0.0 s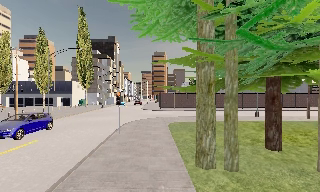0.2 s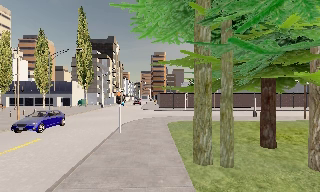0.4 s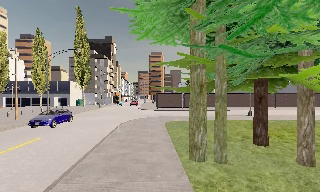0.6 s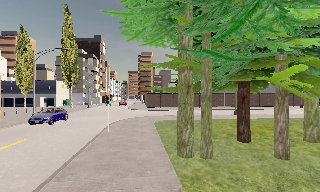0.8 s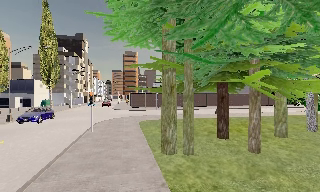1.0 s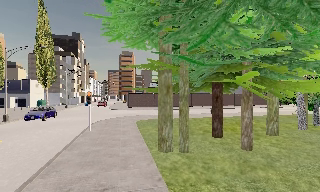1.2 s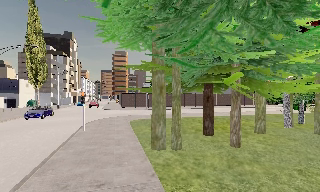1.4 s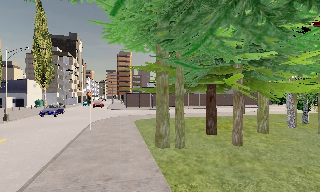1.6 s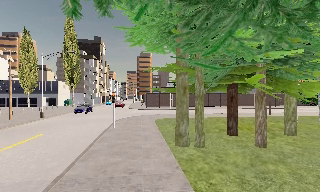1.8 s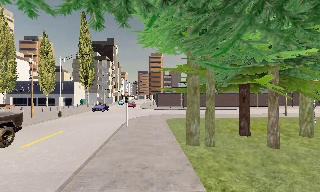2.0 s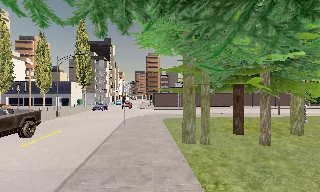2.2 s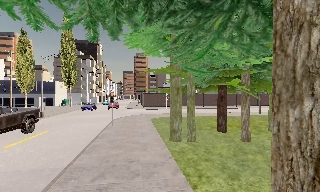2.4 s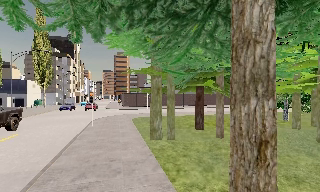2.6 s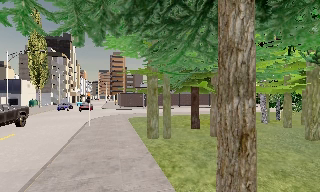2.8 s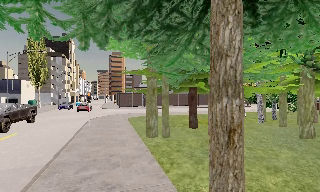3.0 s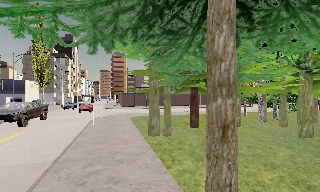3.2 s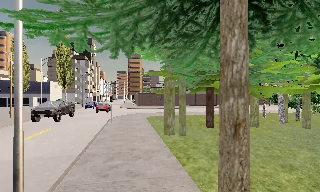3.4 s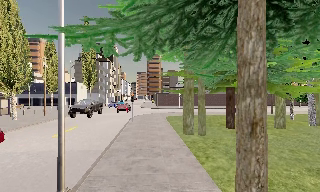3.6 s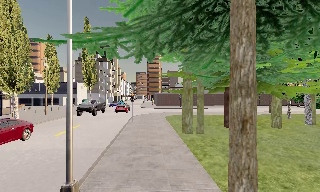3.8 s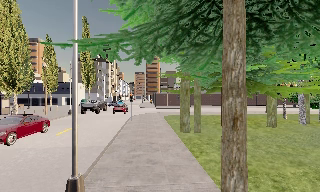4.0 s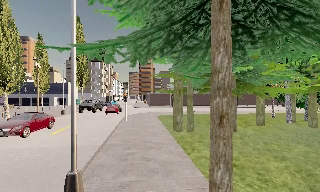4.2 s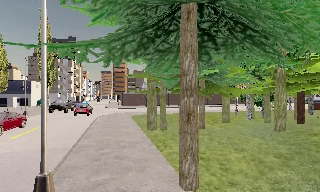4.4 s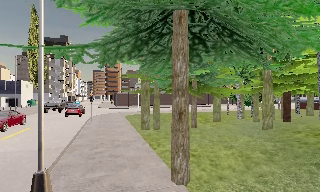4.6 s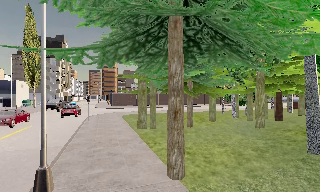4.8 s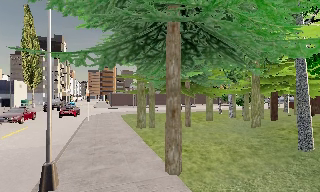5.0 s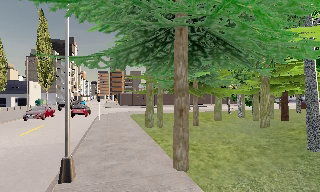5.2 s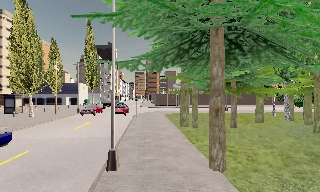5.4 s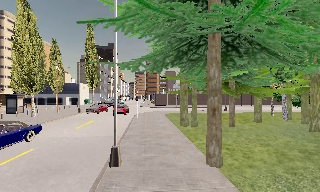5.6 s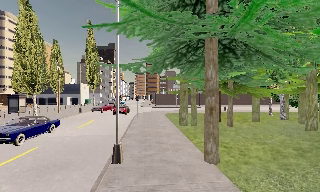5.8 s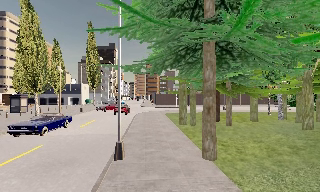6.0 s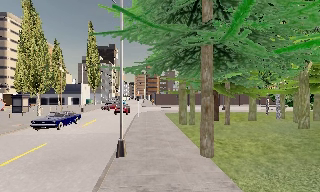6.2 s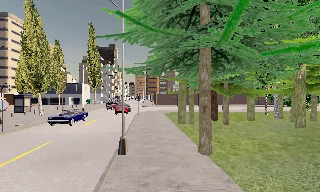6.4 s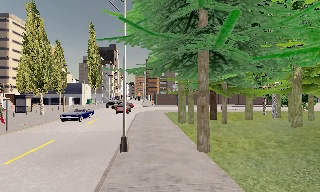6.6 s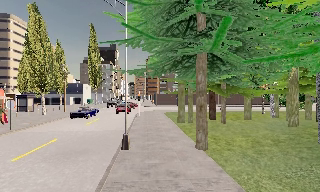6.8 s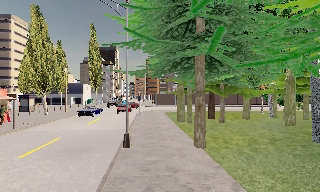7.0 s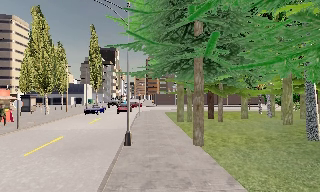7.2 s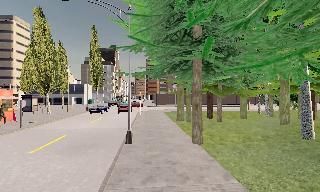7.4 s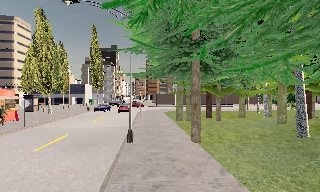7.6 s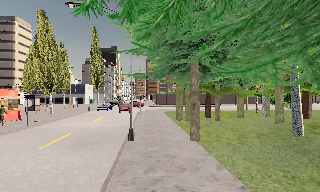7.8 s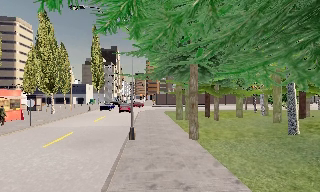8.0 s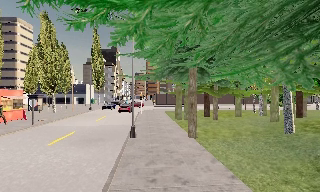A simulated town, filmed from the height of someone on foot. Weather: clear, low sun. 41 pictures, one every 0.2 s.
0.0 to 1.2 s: The scene slides to the left, as the camera pans about 15 degrees to its right. It travels backward, about 1.5 m, so what stands in front gets smaller.
1.2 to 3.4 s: The camera pans to its left, which is counterclockwise from overhead, by about 10 degrees. It travels backward, about 3 m, so what stands in front gets smaller.
3.4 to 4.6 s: The camera swings to its right by about 15 degrees, and the scene slides to the left. It travels backward, about 1.5 m, so what stands in front gets smaller.
4.6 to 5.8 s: The camera swings to its left by about 15 degrees, and the scene slides to the right. It travels backward, about 1.5 m, so what stands in front gets smaller.
5.8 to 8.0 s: The camera travels backward, about 3.5 m, so what stands in front gets smaller.
The film runs backward here.
